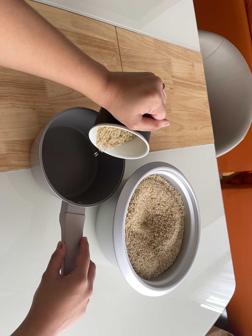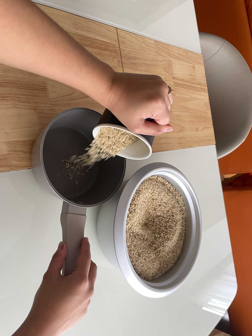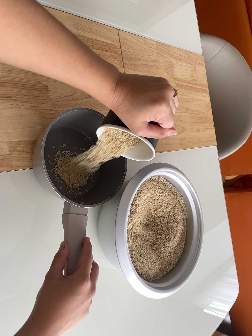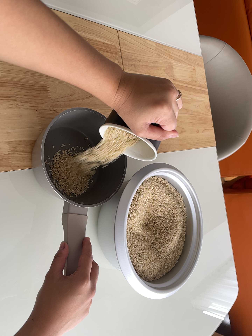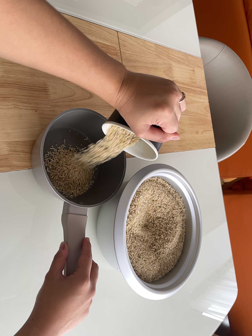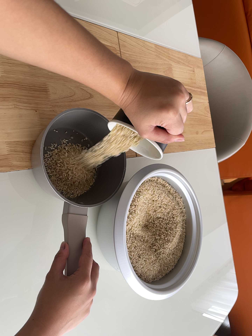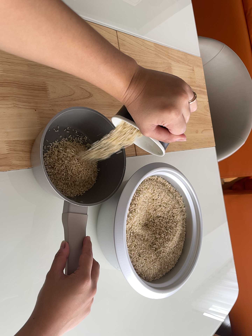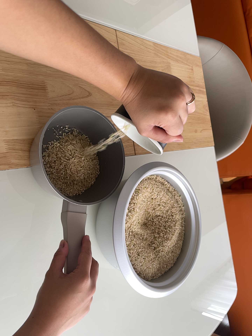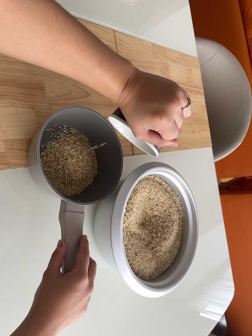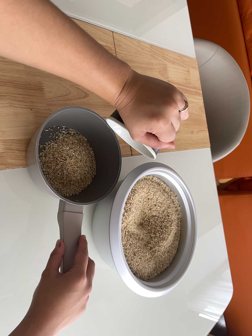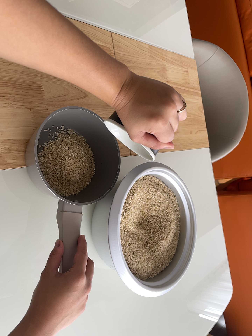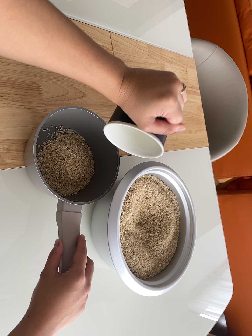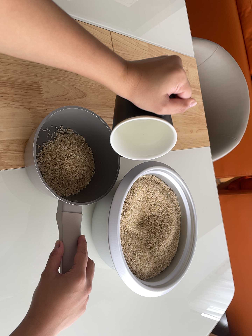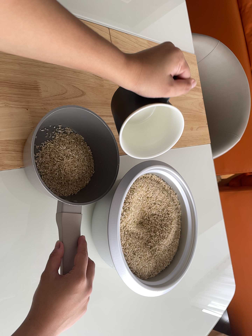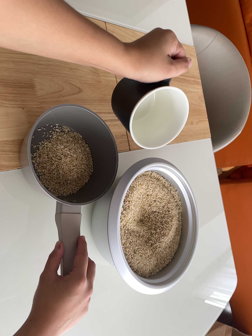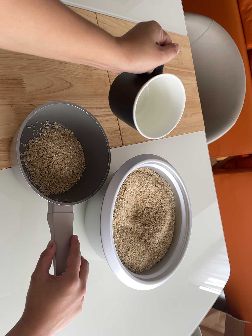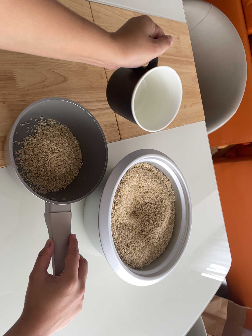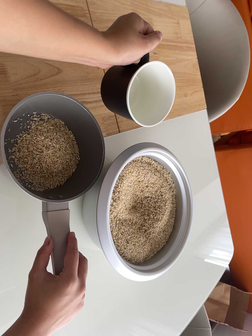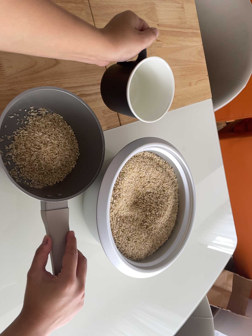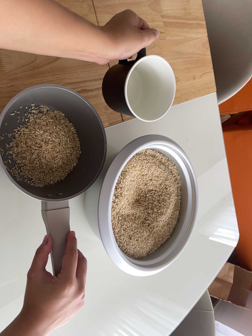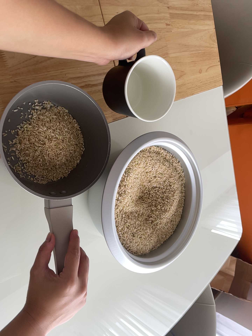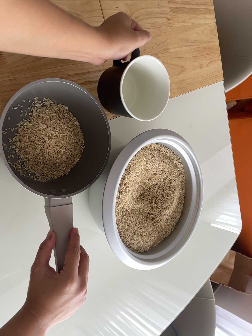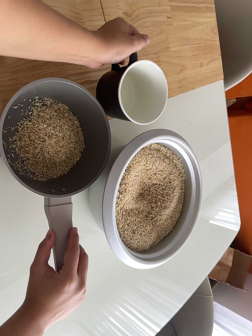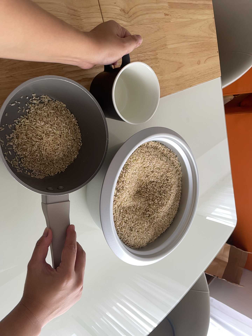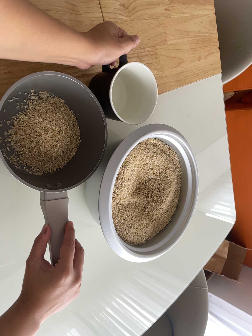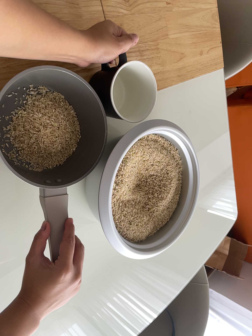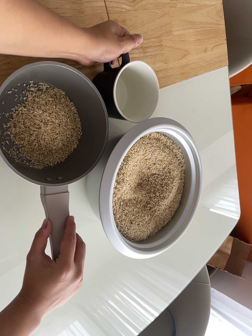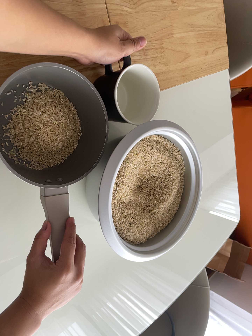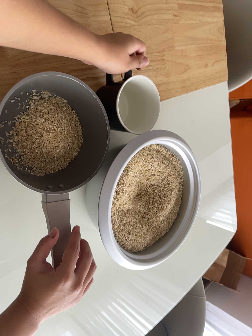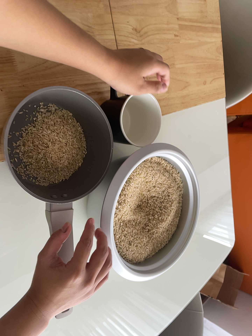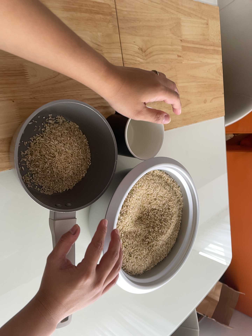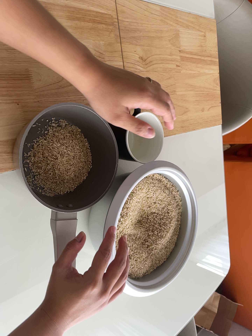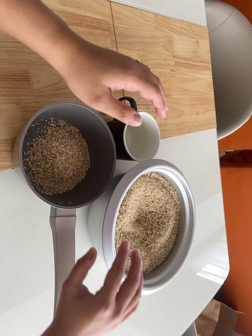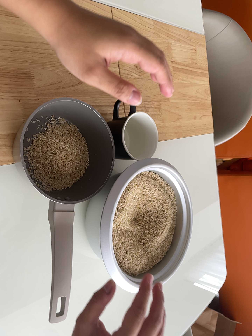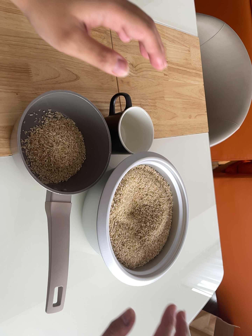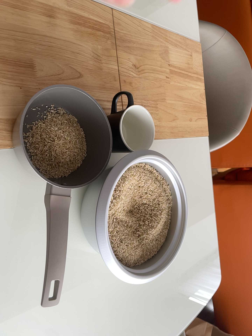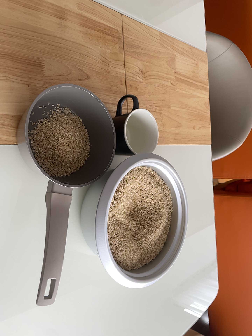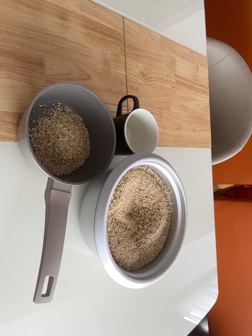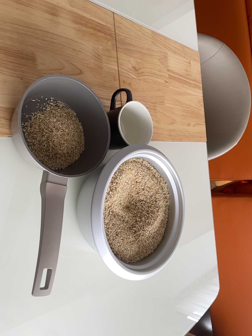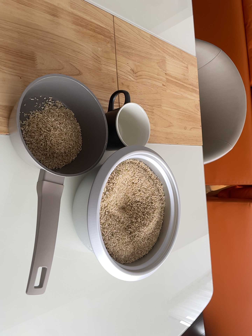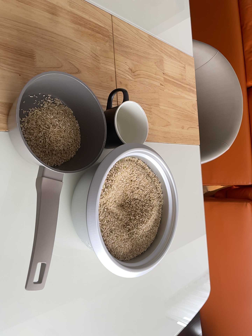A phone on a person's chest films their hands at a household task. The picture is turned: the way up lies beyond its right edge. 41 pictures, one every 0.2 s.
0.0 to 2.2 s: The camera shifts only a little, or ends up much as it began.
2.2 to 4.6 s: The camera travels toward the top of its view and forward, about 14 cm. Its aim tips toward the bottom of its view by about 20 degrees.
4.6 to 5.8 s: The camera shifts only a little, or ends up much as it began.
5.8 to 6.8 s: The camera travels toward the bottom of its view, about 10 cm. Its aim tips toward the top of its view by about 10 degrees.
6.8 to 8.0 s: The camera travels toward the bottom of its view, about 8 cm.
The film runs forward here.
